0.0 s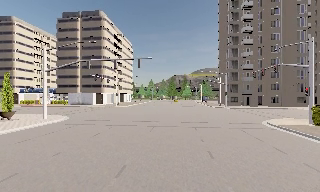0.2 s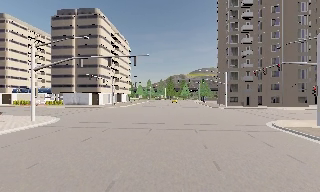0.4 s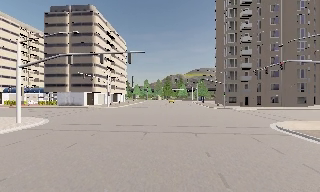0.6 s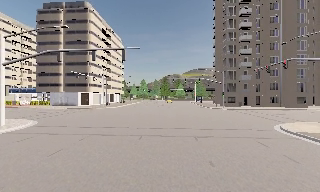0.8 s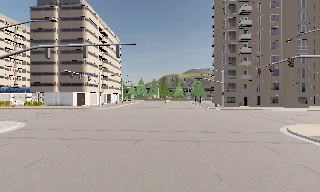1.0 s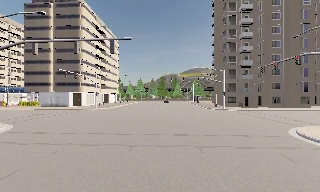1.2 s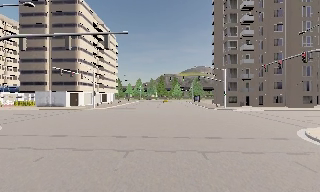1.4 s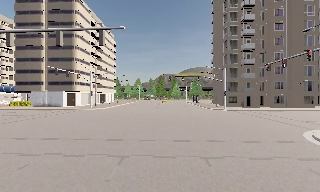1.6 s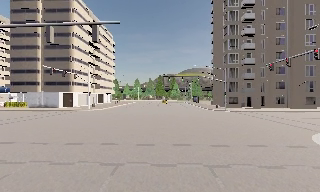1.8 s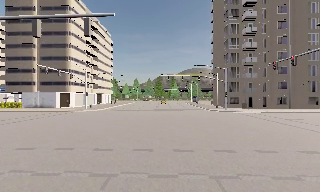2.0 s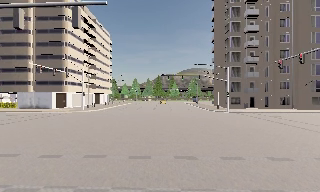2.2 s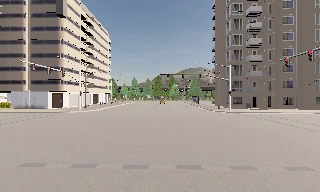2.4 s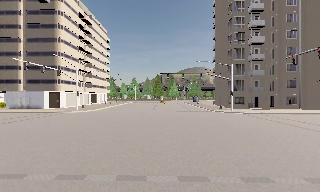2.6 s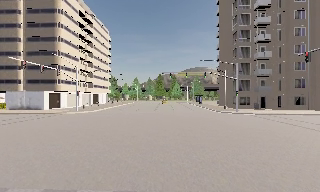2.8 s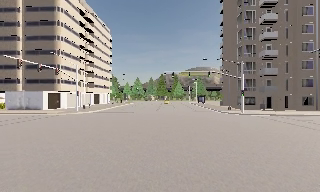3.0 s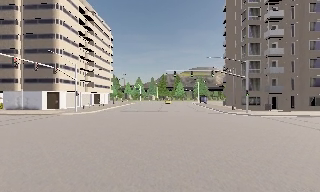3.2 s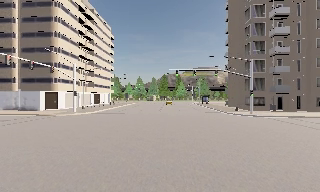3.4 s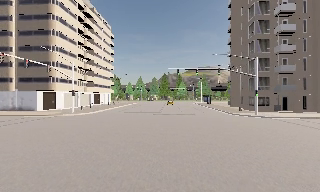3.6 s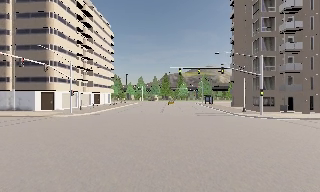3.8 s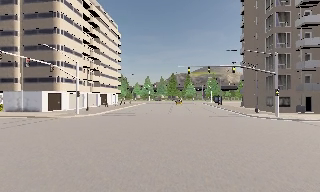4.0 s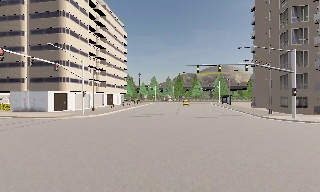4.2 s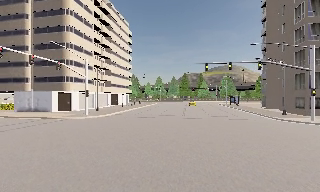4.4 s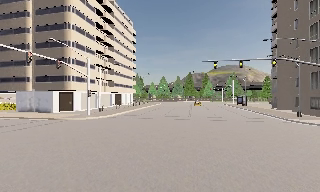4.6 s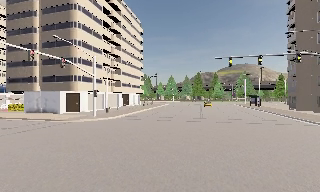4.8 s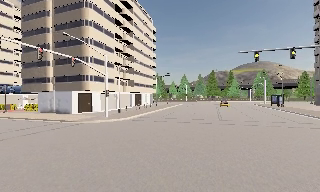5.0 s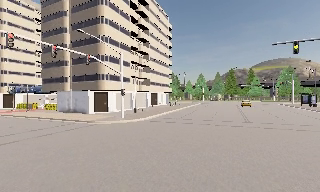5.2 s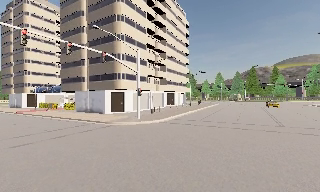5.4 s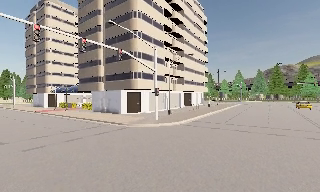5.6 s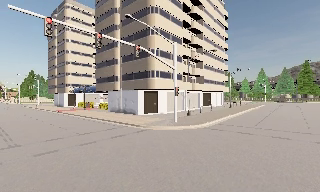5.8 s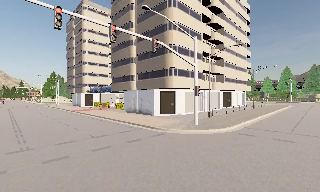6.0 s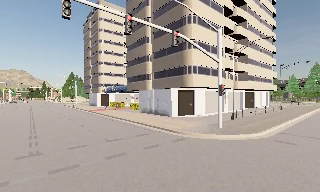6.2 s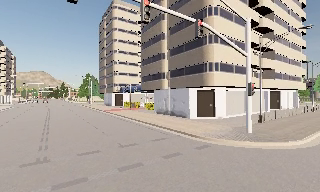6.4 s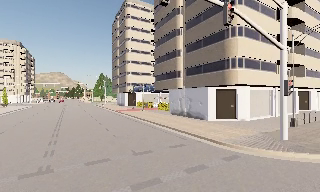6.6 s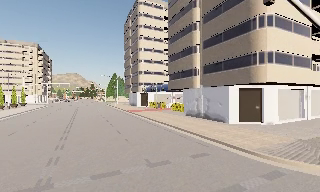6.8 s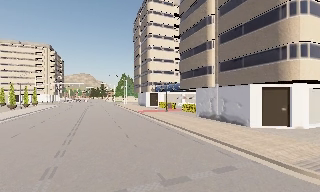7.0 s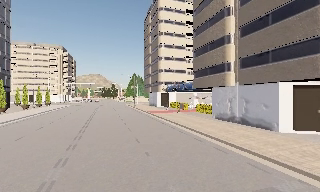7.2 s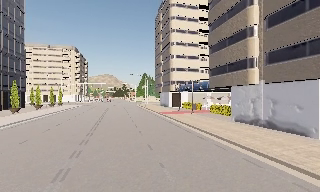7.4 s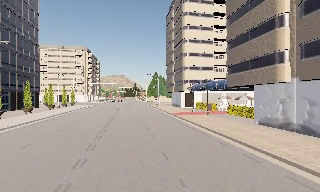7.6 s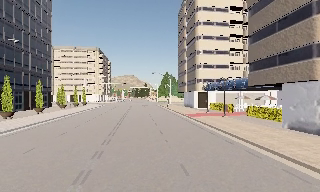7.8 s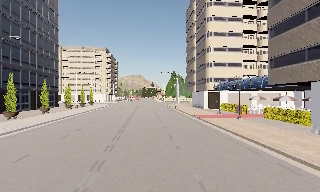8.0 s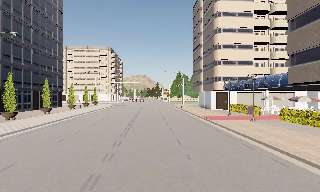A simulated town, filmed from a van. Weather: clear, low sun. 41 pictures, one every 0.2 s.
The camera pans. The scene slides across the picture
to the right.
The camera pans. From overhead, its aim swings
counterclockwise.
0.0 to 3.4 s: The camera travels forward, about 16 m, so what stands in front looms larger.
3.4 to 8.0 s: The scene slides to the right, as the camera pans about 80 degrees to its left. It travels forward, about 30 m.
The film runs forward here.
